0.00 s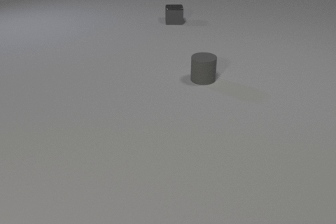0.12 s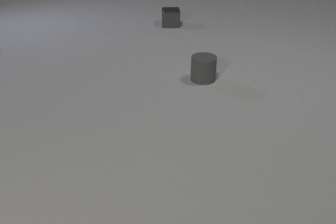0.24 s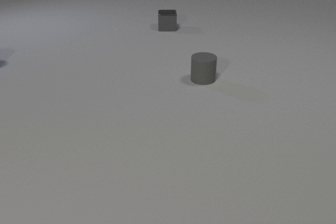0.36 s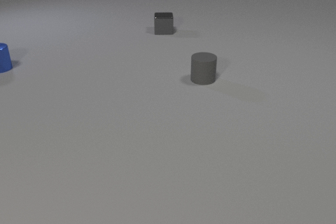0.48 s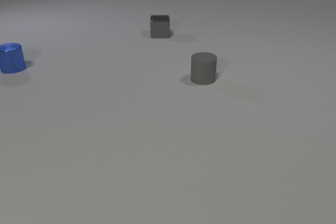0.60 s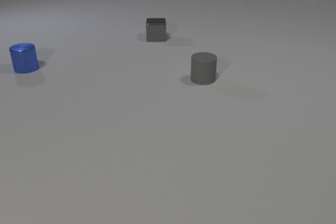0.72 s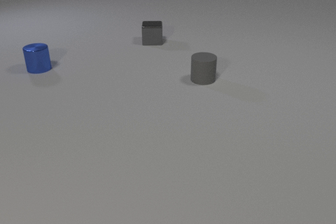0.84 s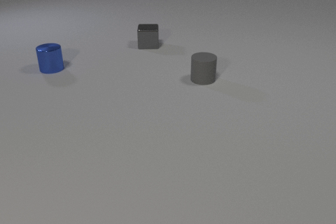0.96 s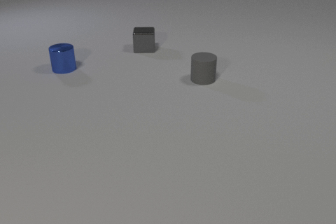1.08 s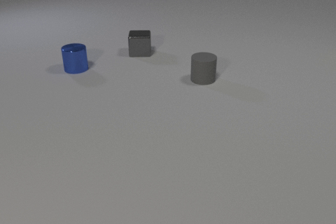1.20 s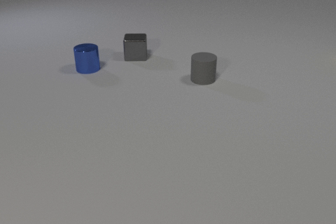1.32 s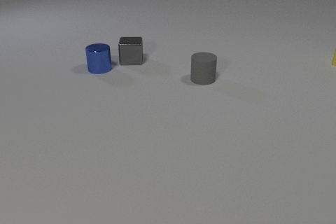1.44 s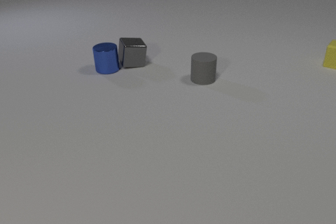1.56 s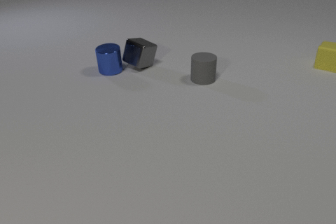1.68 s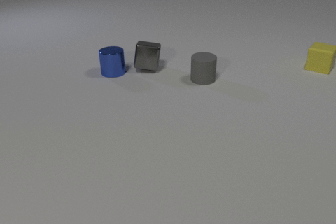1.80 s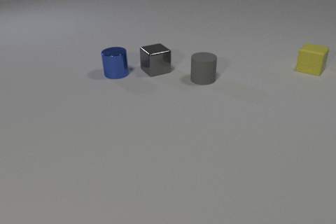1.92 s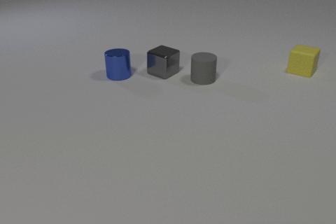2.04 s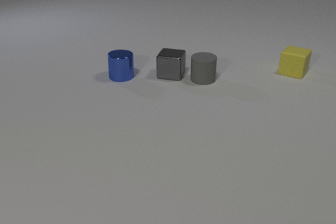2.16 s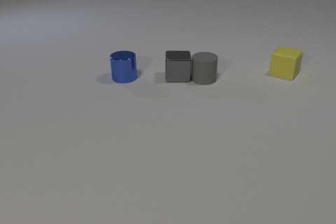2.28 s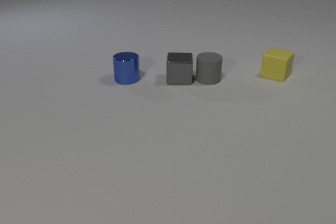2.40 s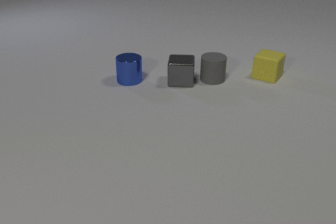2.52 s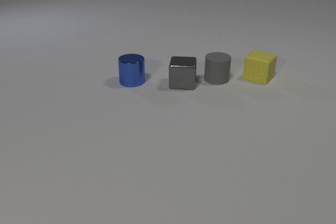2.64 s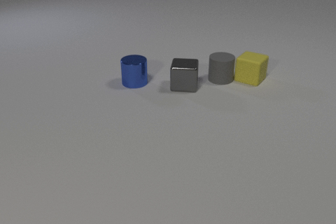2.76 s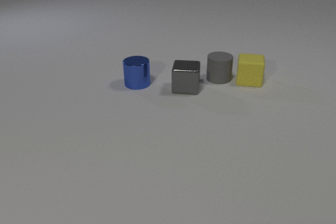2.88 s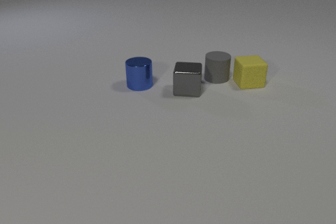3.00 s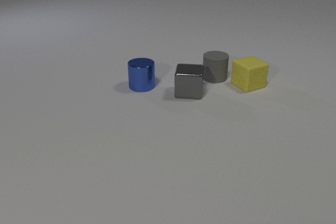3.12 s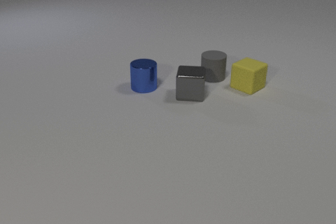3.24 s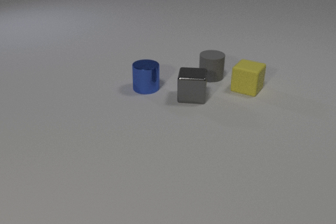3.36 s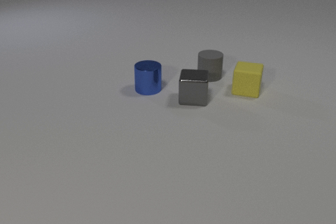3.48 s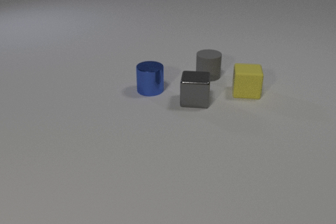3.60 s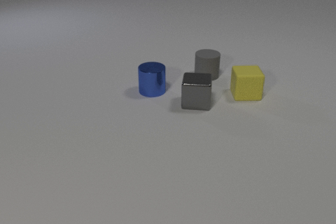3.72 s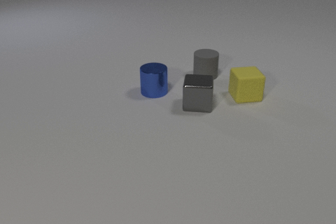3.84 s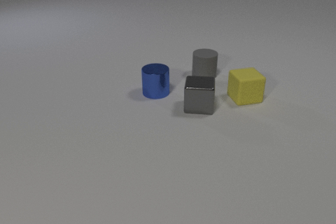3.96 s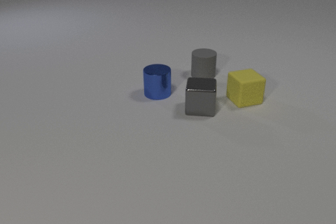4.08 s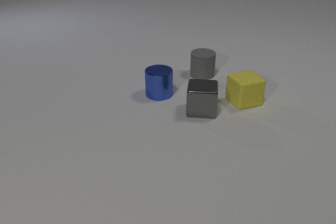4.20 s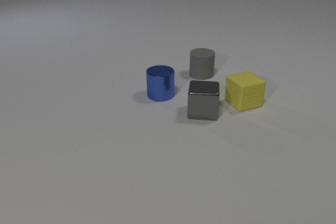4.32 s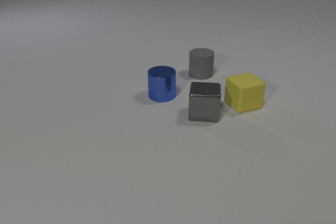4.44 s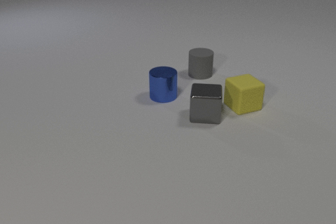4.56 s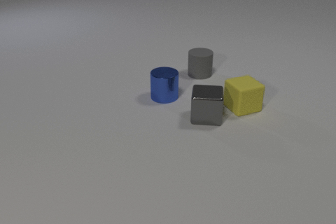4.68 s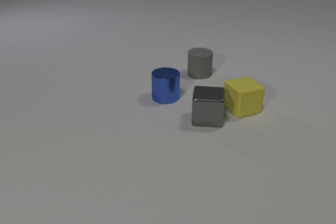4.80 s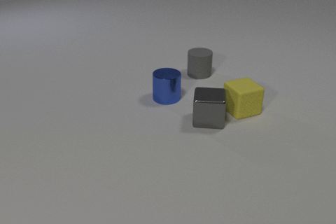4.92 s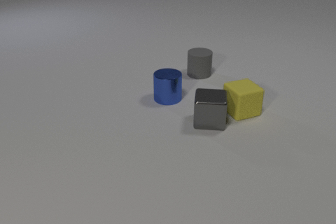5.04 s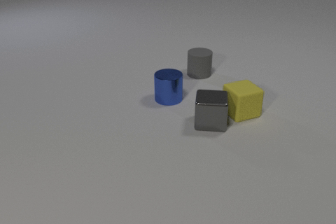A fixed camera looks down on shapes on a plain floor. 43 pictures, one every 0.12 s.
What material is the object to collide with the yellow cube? rubber.
How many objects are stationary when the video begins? 1.
How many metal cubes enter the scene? 0.
0.00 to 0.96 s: The blue metal cylinder comes in at the left edge, slides to the right. The gray metal cube slides toward the camera.
0.96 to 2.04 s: The blue metal cylinder slides to the right and toward the camera. The gray metal cube slides toward the camera. The yellow rubber cube comes in at the right edge, slides to the left and toward the camera. The blue metal cylinder and the gray metal cube collide.
2.04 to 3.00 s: The blue metal cylinder slides toward the camera and to the right. The gray metal cube slides toward the camera and to the right. The yellow rubber cube slides to the left and toward the camera, spins counterclockwise seen from above by about 60 degrees, its near face sliding to the right. The gray rubber cylinder slides to the right and away from the camera. The gray metal cube and the gray rubber cylinder collide. The yellow rubber cube and the gray rubber cylinder collide.
3.00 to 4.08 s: The blue metal cylinder slides toward the camera and to the right. The gray metal cube slides toward the camera. The yellow rubber cube slides toward the camera, spins so that its near face slides to the right, counterclockwise seen from above. The gray rubber cylinder slides to the left and away from the camera.
4.08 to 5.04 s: The blue metal cylinder slides toward the camera and to the right. The gray metal cube slides toward the camera. The yellow rubber cube slides toward the camera.
